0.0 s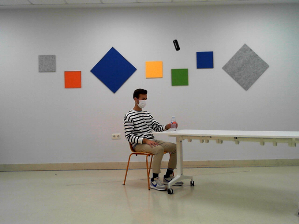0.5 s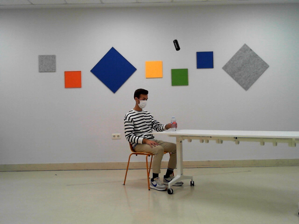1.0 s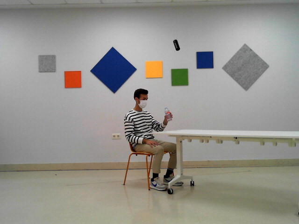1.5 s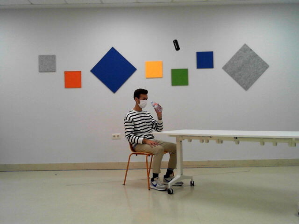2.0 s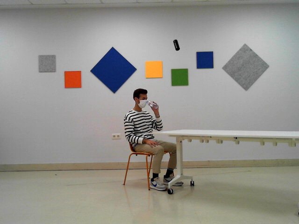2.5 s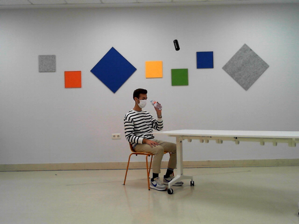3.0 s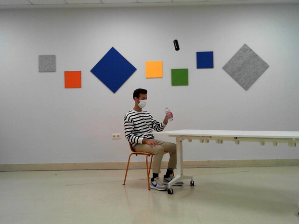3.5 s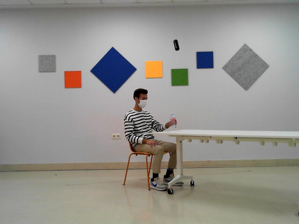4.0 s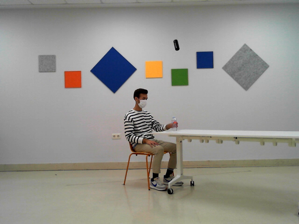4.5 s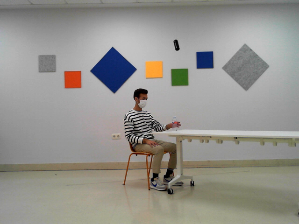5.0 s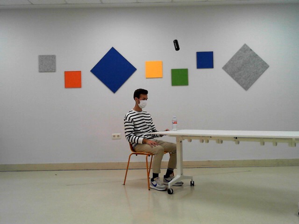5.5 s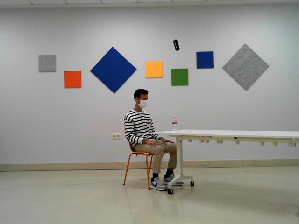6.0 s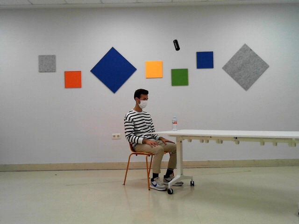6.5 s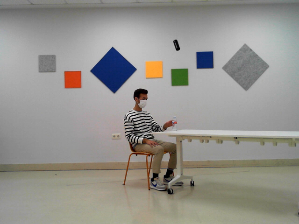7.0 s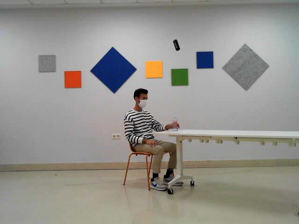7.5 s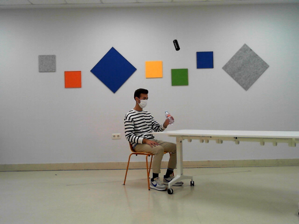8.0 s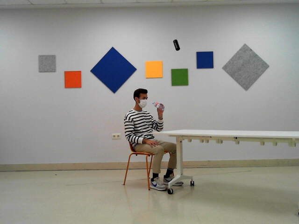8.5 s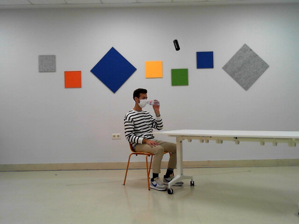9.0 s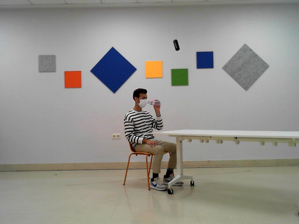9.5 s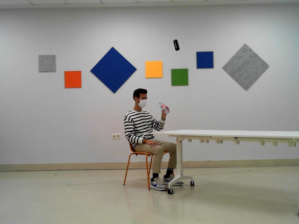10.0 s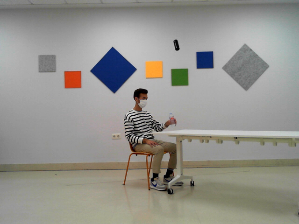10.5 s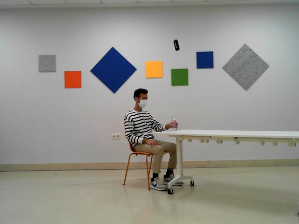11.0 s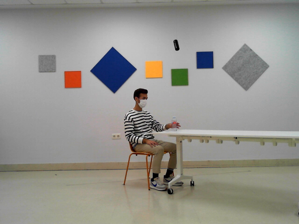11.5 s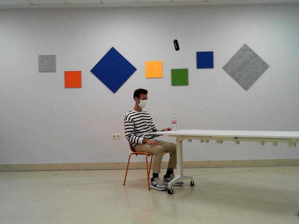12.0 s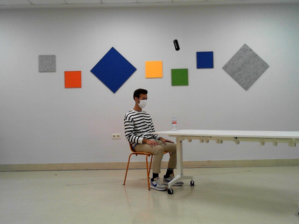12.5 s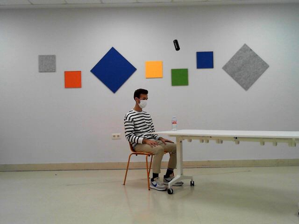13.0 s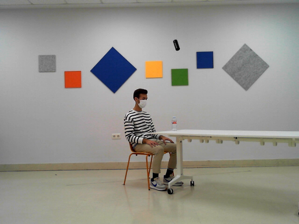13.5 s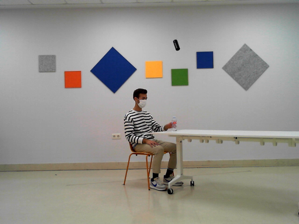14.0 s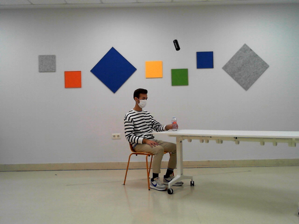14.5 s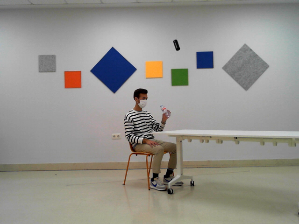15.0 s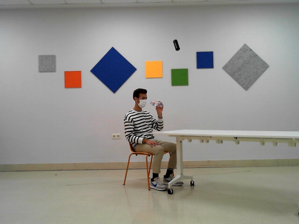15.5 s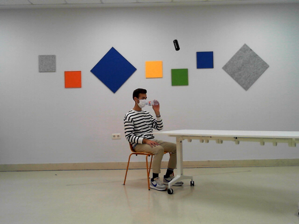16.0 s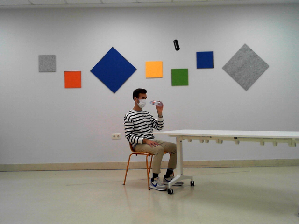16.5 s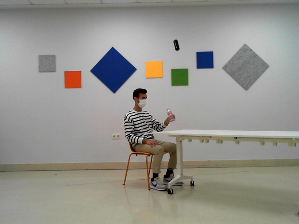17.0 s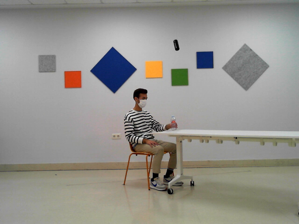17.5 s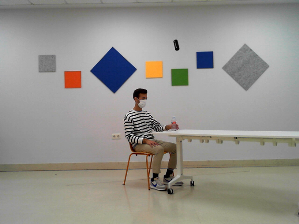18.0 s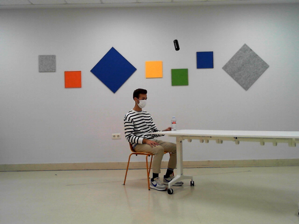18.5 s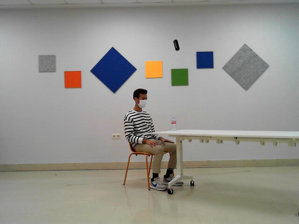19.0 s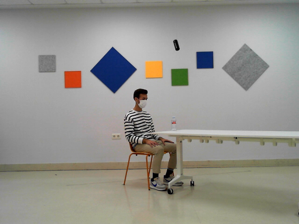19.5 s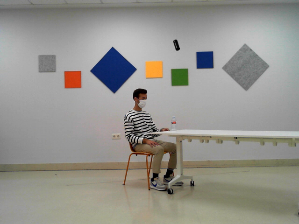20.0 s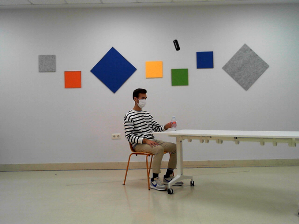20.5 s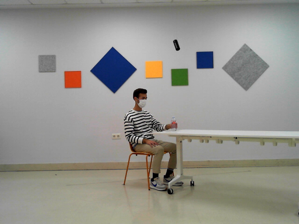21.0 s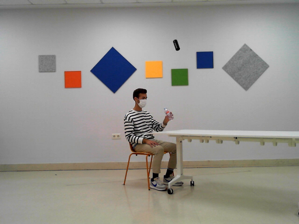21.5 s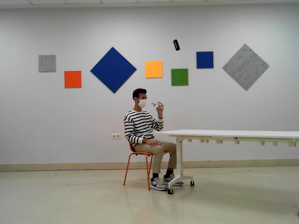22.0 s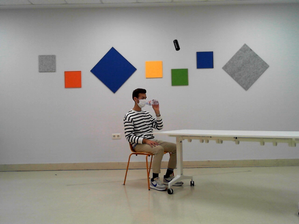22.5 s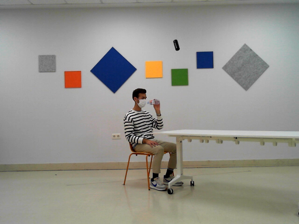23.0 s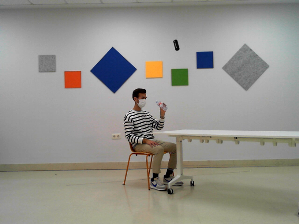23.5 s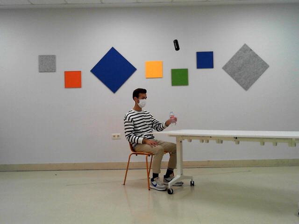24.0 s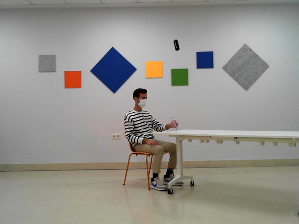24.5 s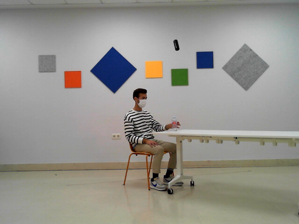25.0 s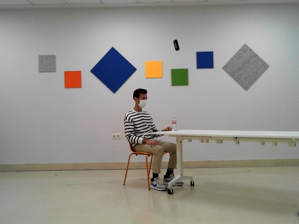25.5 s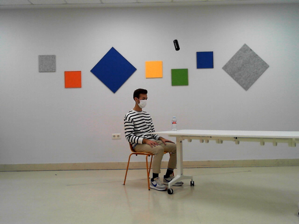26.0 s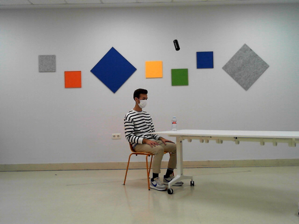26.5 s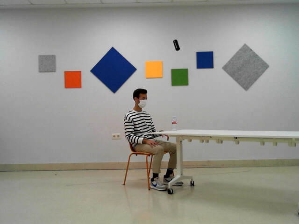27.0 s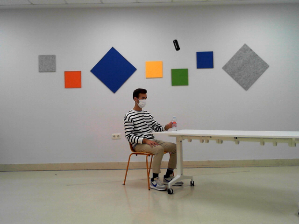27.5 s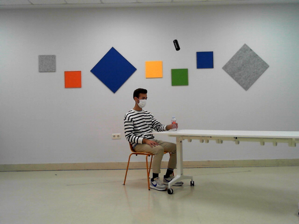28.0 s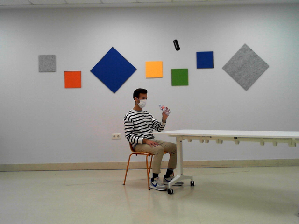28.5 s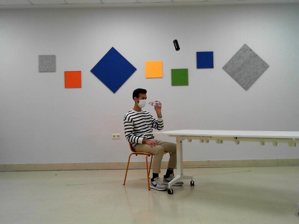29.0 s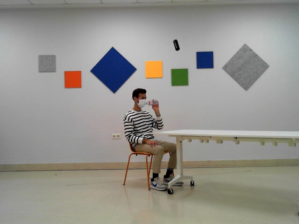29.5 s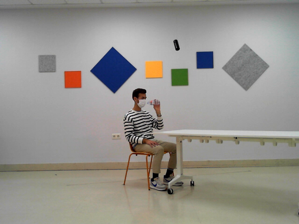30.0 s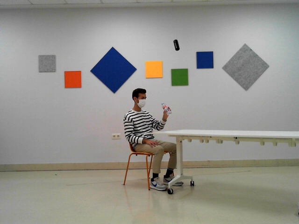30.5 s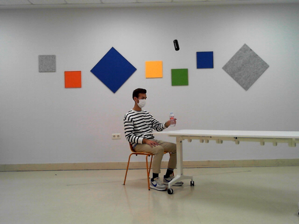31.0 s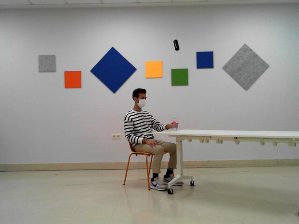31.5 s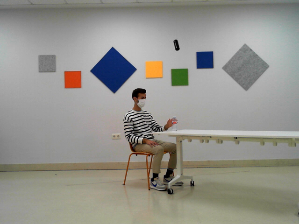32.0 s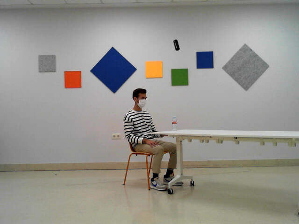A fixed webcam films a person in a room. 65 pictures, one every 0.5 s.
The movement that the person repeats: Drink from a bottle, left hand.
